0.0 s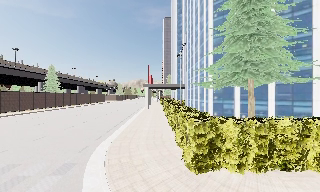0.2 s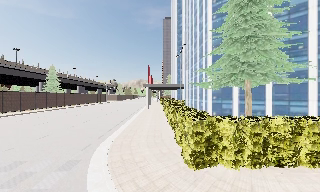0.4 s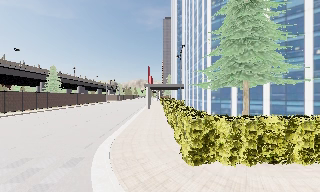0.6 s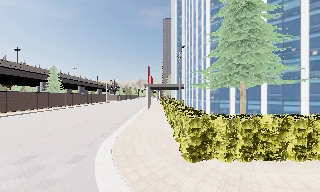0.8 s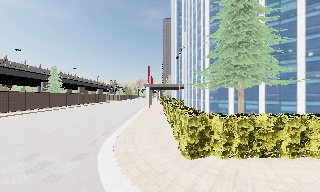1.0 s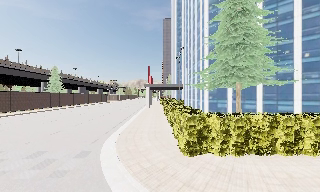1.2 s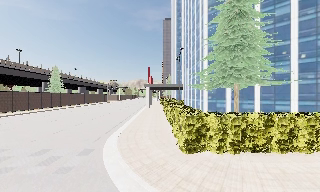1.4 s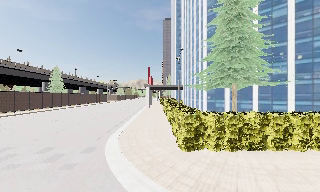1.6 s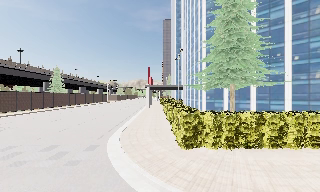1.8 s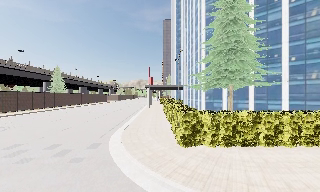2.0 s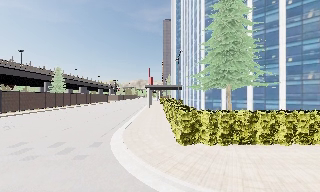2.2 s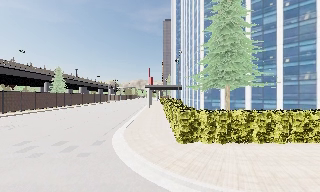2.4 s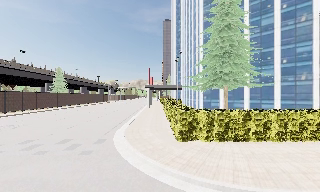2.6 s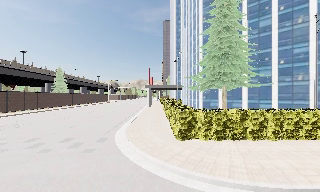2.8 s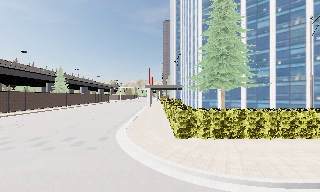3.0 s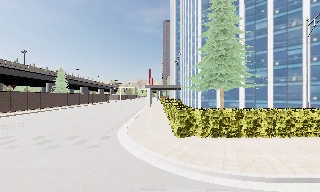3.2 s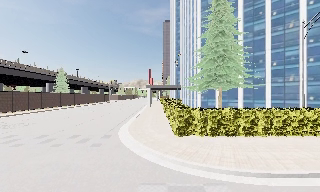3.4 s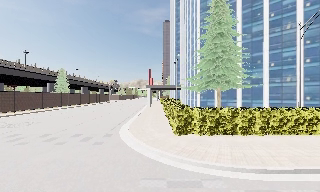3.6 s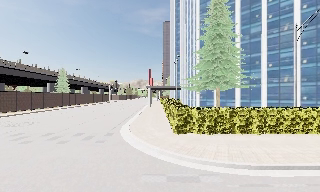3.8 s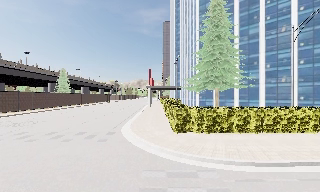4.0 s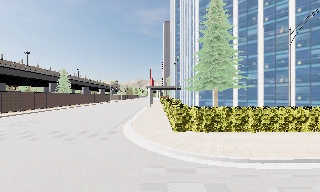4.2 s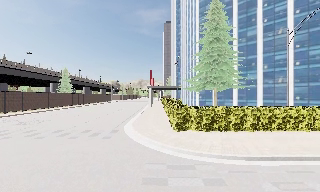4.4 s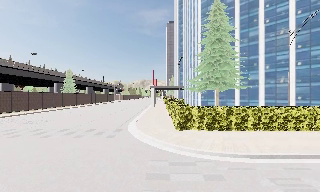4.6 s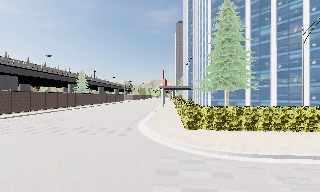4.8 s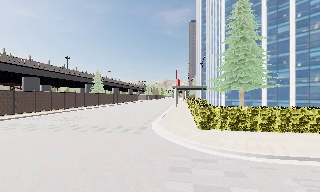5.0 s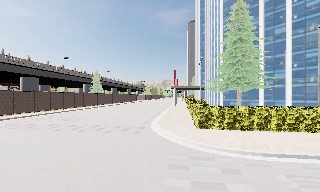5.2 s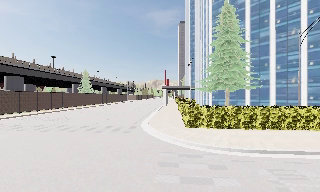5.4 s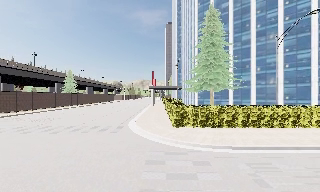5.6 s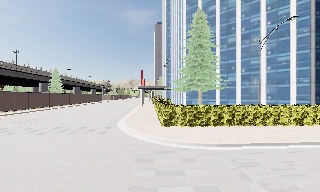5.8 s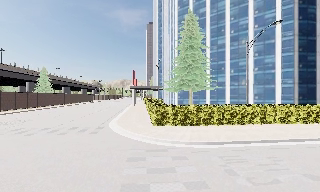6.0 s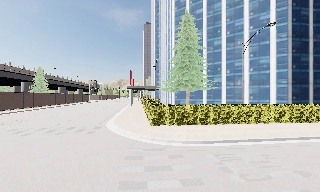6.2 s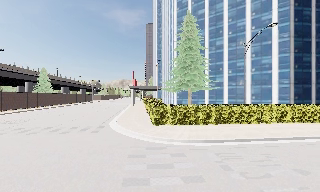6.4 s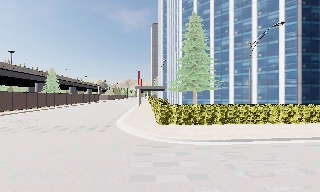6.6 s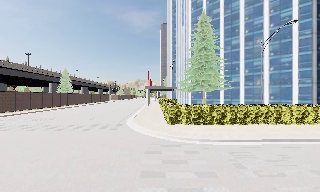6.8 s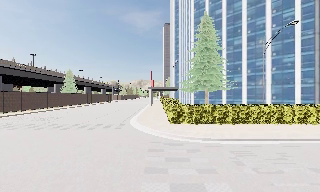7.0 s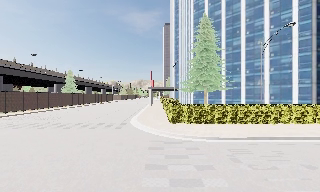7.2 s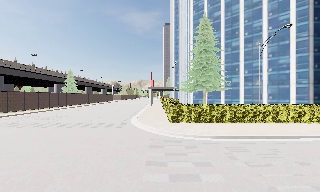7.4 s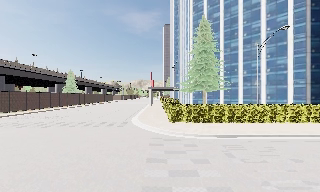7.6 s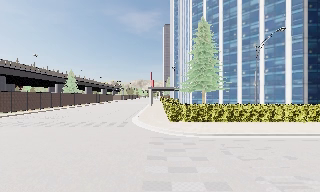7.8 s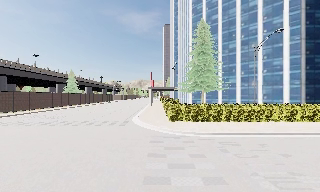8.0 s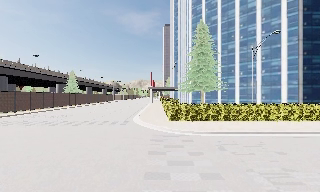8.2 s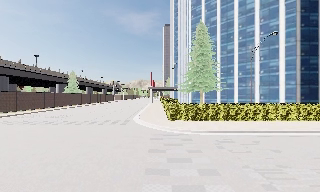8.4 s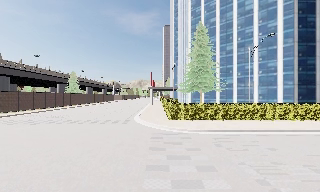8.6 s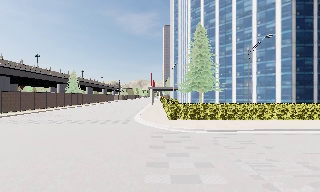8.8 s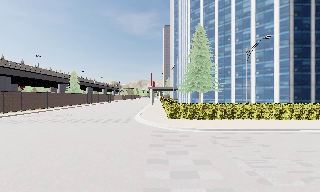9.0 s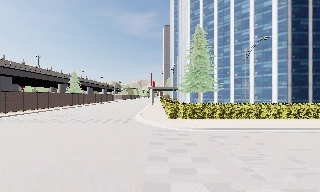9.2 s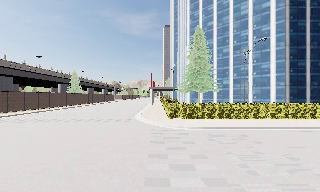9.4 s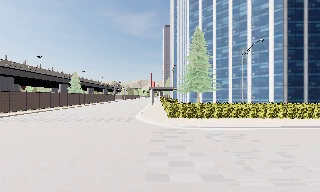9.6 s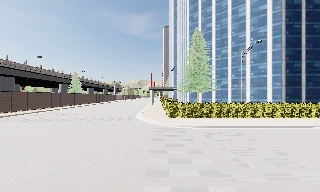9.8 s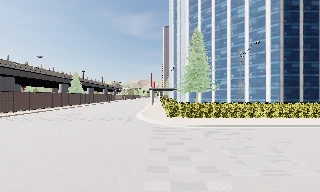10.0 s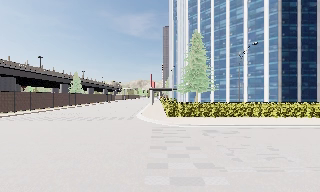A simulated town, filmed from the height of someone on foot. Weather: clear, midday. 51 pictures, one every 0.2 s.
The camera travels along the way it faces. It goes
backward.
0.0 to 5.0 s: The camera travels backward, about 7 m, so what stands in front gets smaller.
5.0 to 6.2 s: The camera pans to its right, which is clockwise from overhead, by about 15 degrees. It travels backward, about 1 m, so what stands in front gets smaller.
6.2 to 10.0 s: The camera travels backward, about 5 m, so what stands in front gets smaller.
The film runs backward here.
